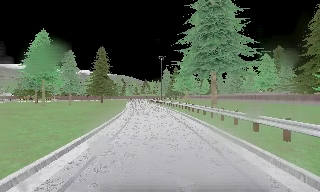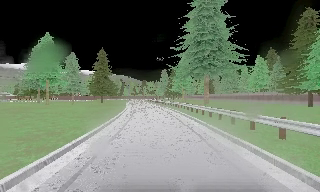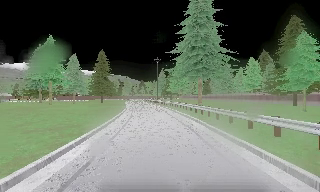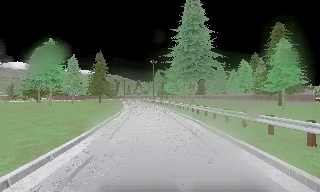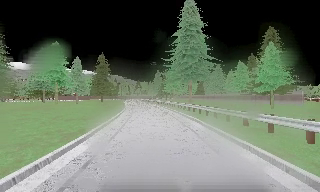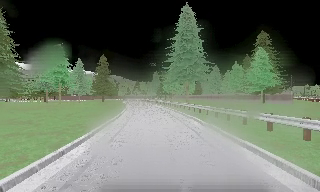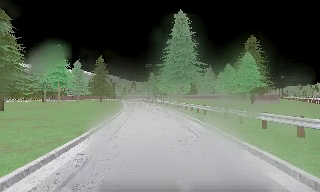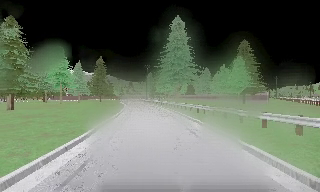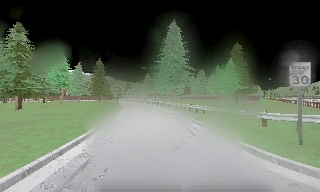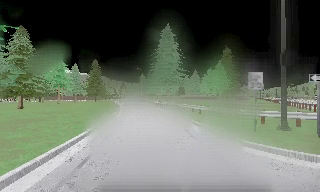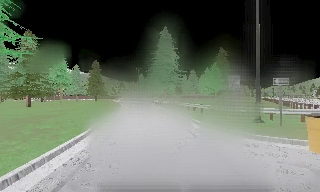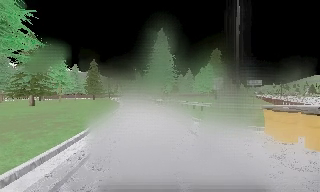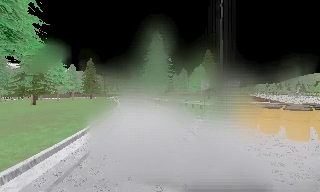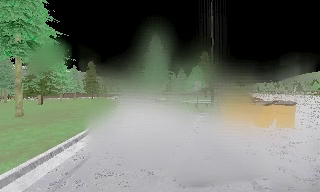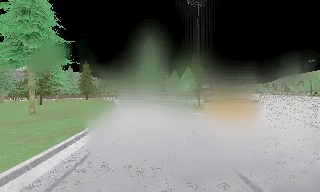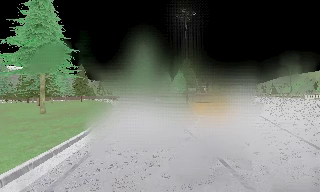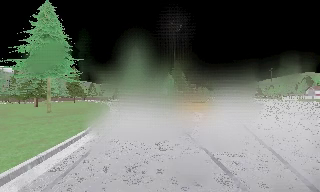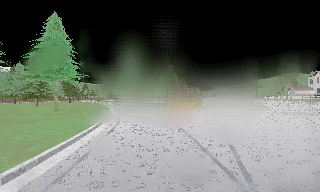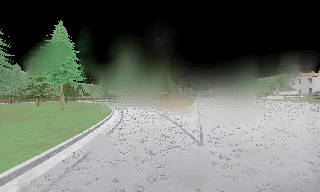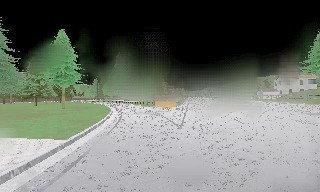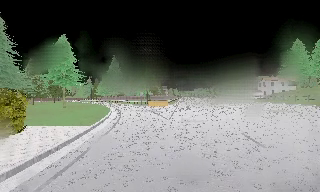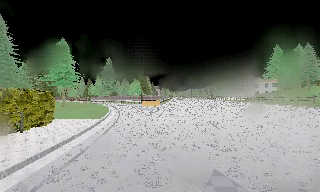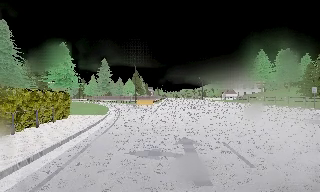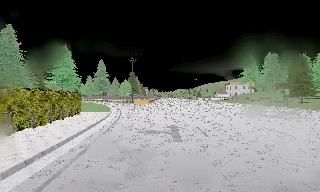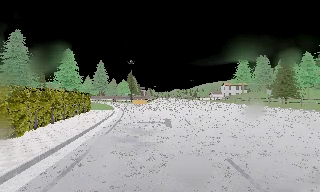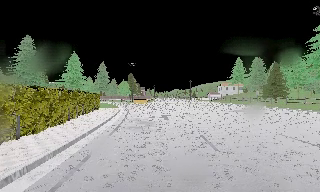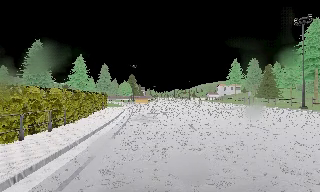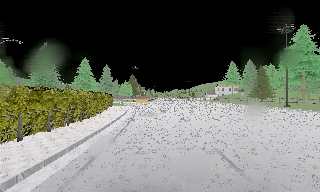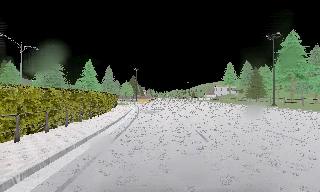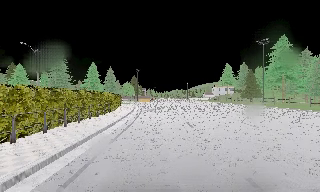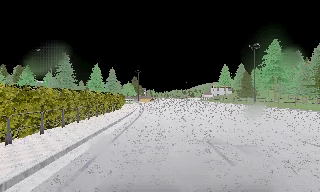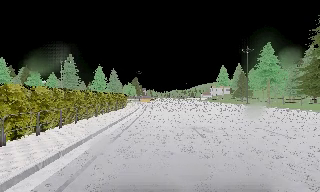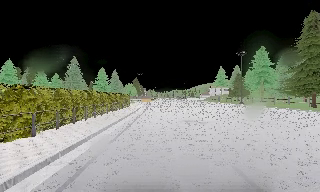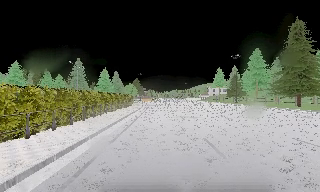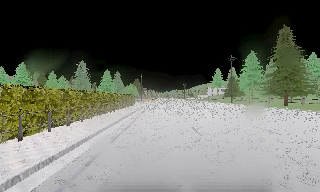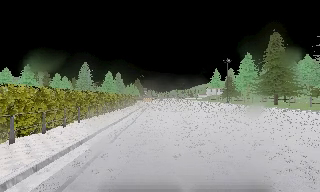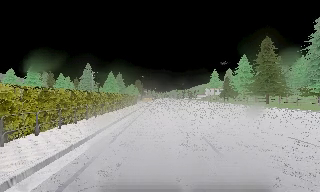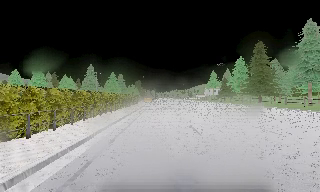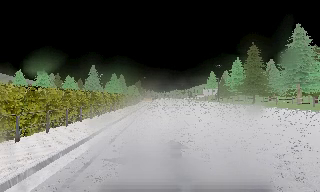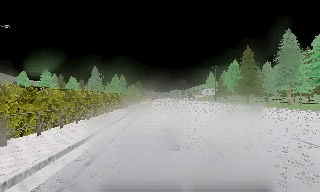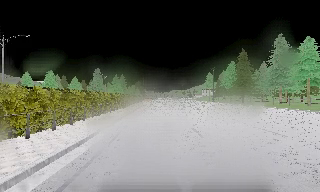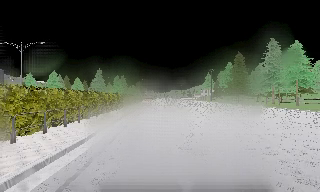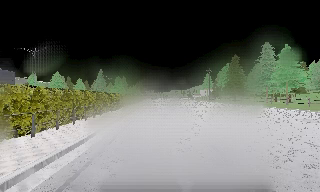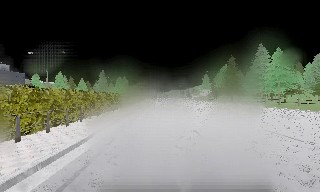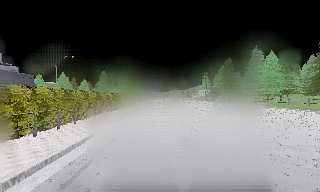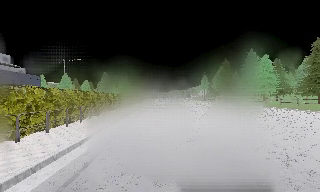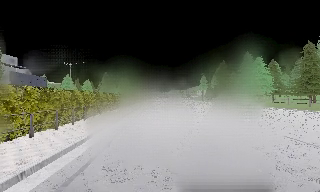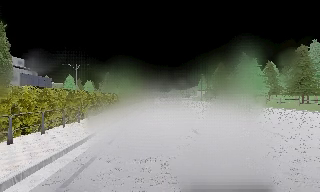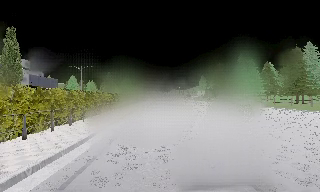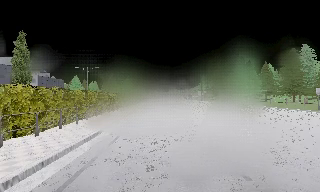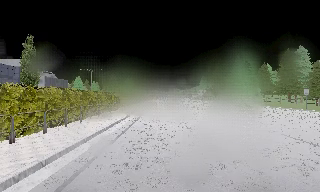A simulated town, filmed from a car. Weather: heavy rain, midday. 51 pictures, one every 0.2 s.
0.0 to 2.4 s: The scene slides to the left, as the camera pans about 10 degrees to its right. It travels backward, about 20 m, so what stands in front gets smaller.
2.4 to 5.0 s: The camera pans to its right, which is clockwise from overhead, by about 25 degrees. It travels backward, about 35 m, so what stands in front gets smaller.
5.0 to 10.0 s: The camera travels backward, about 60 m, so what stands in front gets smaller.
The film runs backward here.
